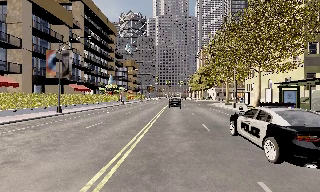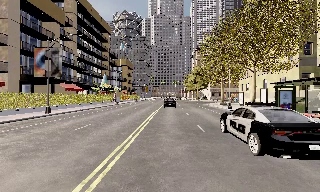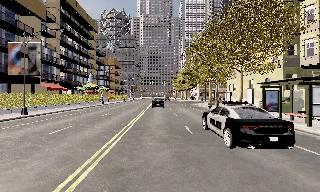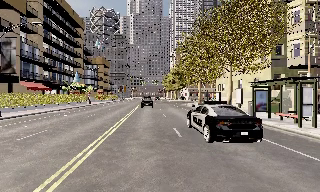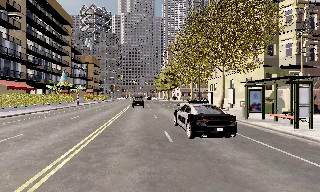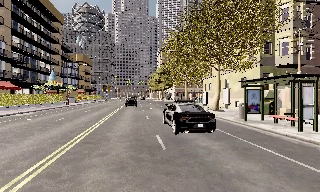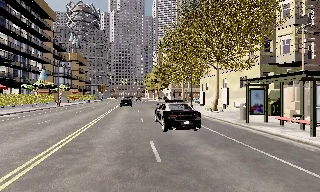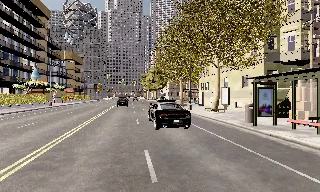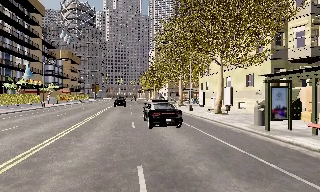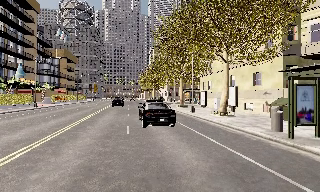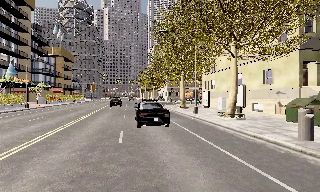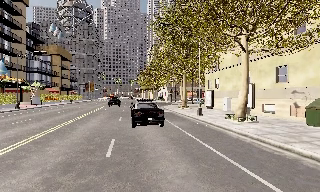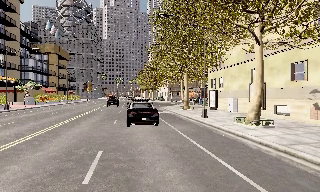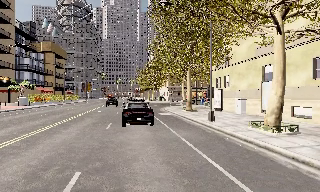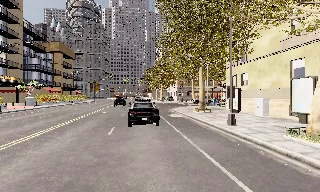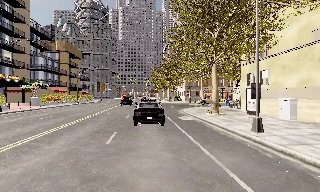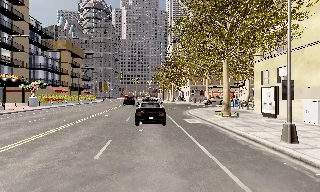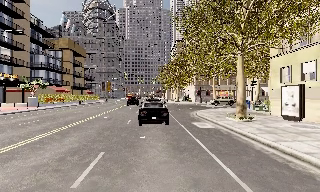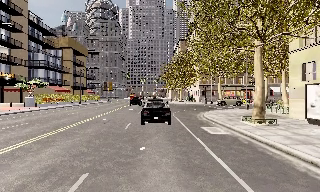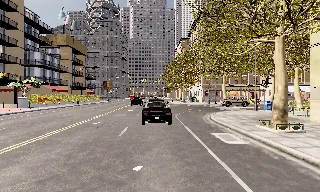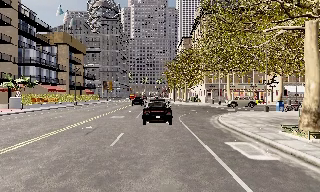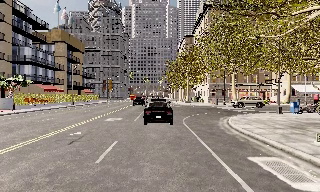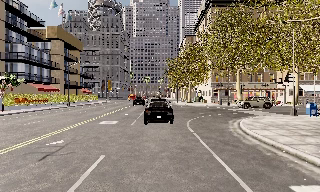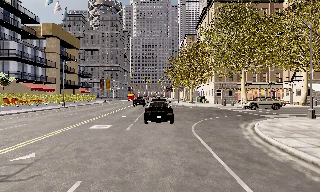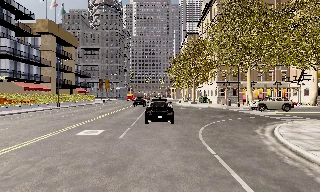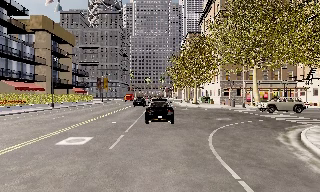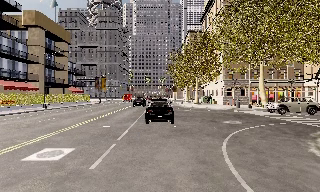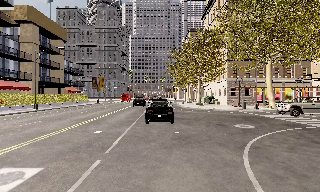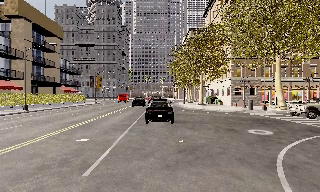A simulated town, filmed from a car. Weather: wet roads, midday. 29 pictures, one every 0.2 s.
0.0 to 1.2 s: The camera swings to its right by about 15 degrees, and the scene slides to the left. It travels forward, about 4.5 m, so what stands in front looms larger. It gains speed.
1.2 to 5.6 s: The camera travels forward, about 35 m, so what stands in front looms larger.
The film runs forward here.
